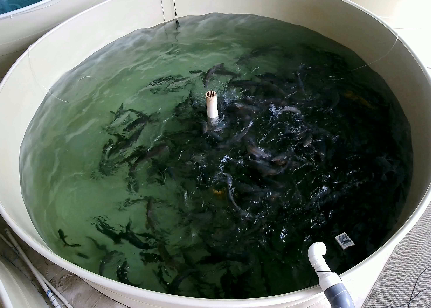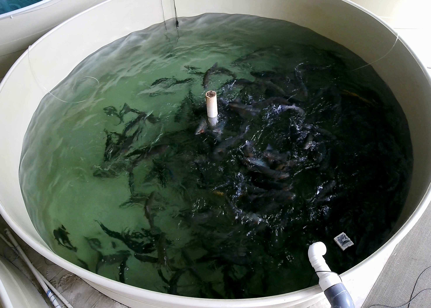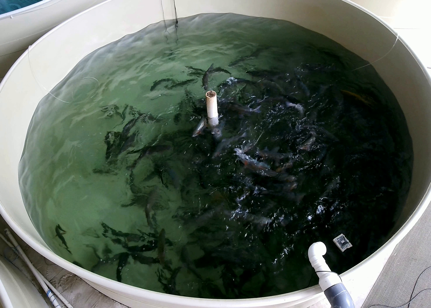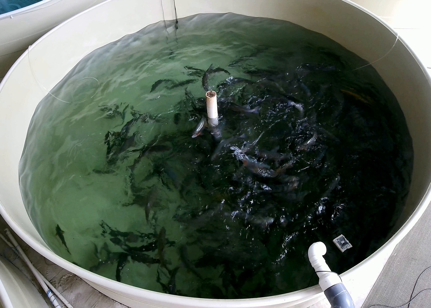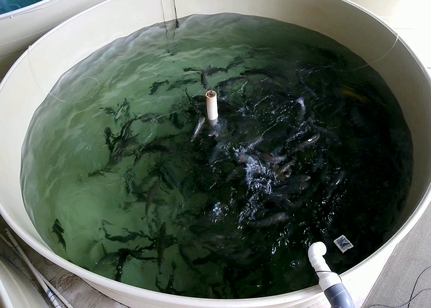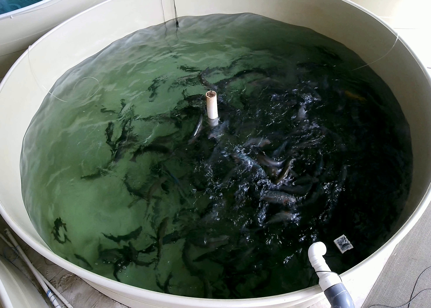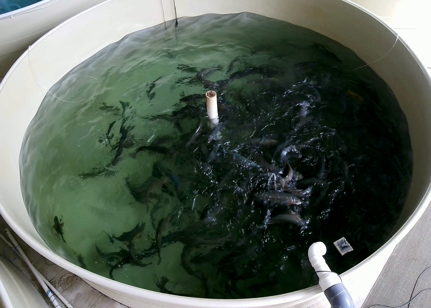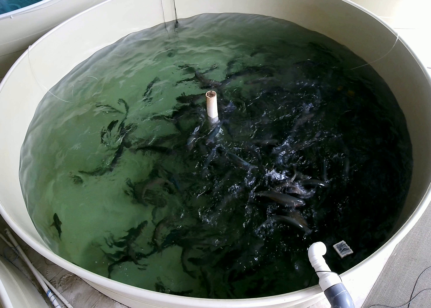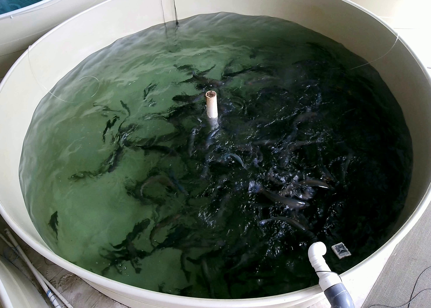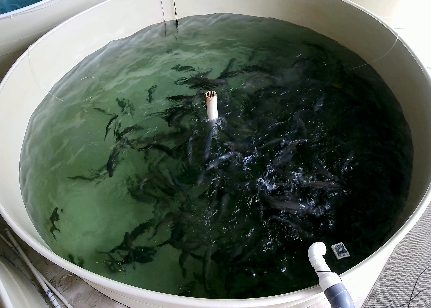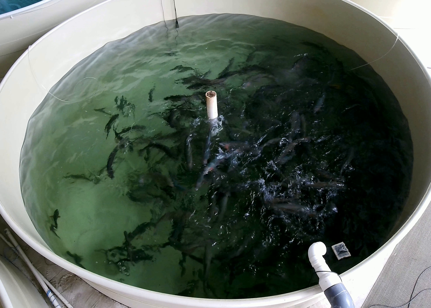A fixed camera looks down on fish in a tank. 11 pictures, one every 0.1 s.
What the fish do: Weak feeding.
